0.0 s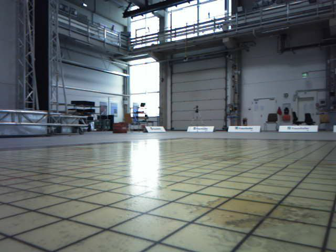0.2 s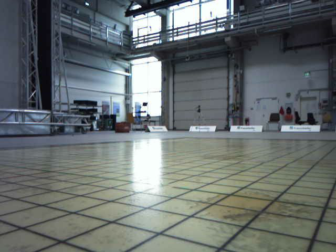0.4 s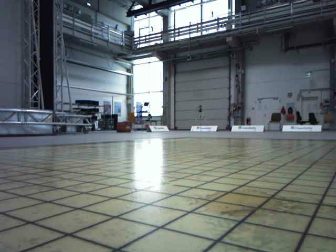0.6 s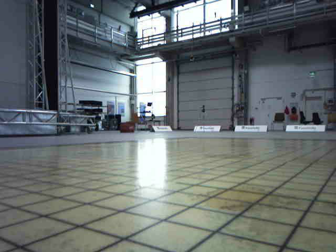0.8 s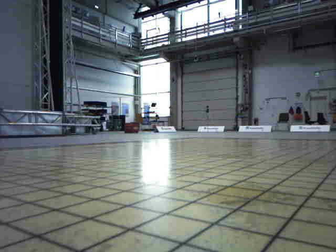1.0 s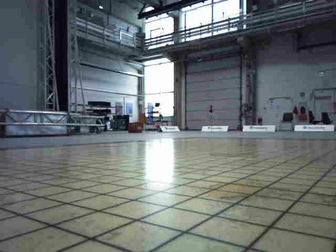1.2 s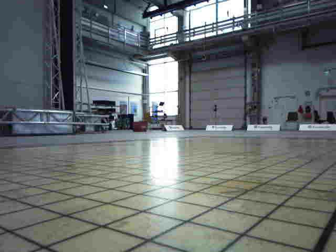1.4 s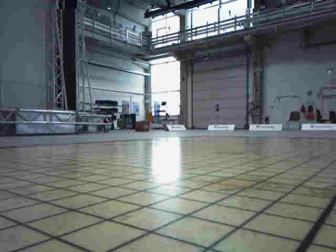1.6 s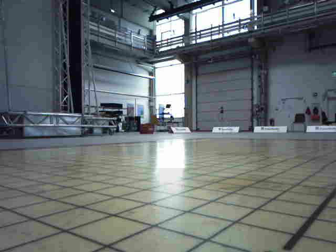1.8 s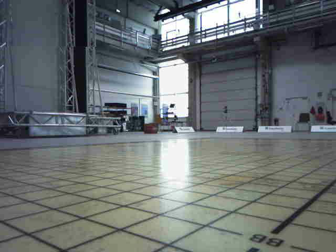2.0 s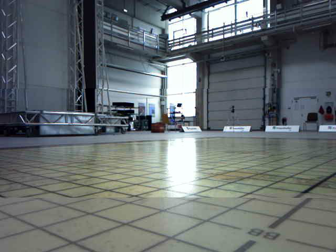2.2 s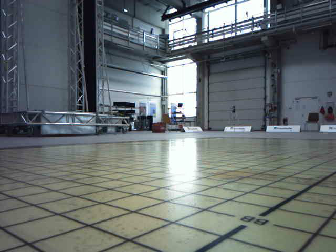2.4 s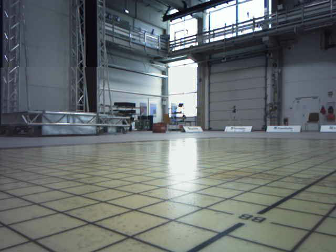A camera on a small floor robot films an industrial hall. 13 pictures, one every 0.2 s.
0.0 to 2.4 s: The camera travels backward, about 0.5 m, so what stands in front gets smaller.
The film runs backward here.
